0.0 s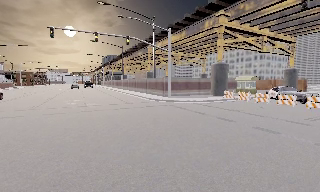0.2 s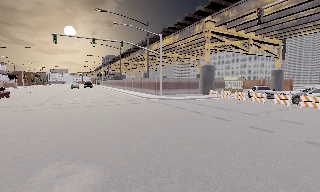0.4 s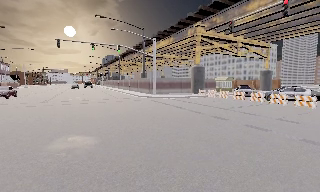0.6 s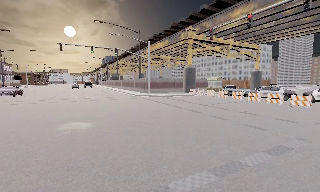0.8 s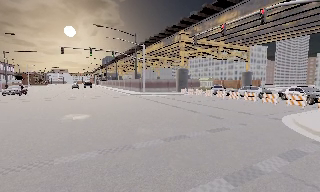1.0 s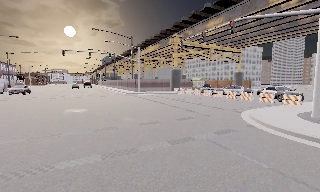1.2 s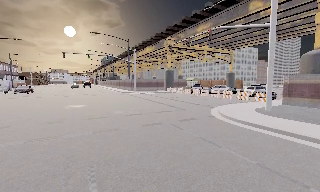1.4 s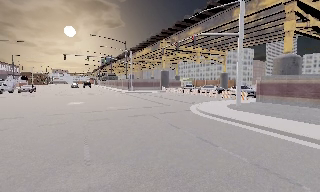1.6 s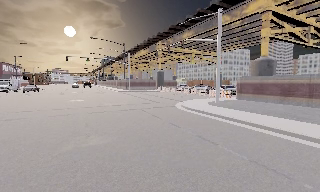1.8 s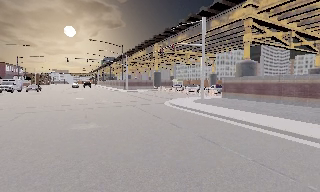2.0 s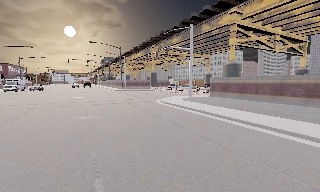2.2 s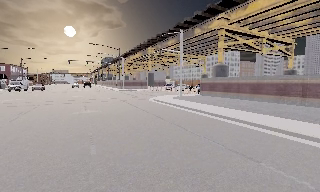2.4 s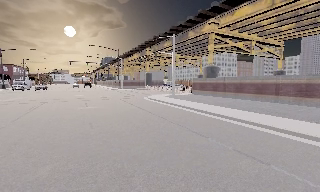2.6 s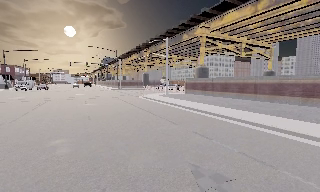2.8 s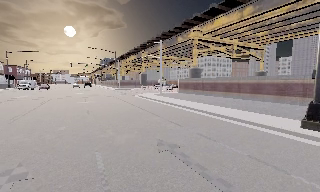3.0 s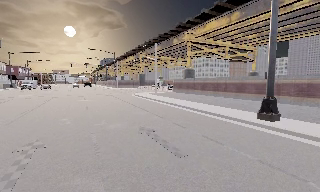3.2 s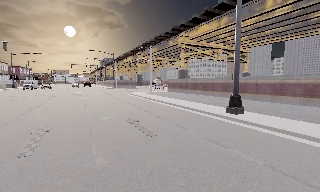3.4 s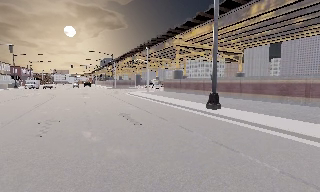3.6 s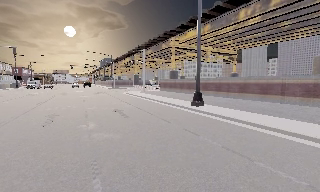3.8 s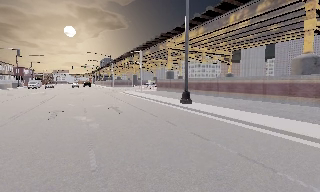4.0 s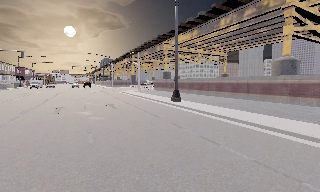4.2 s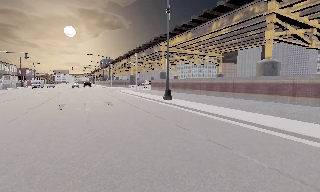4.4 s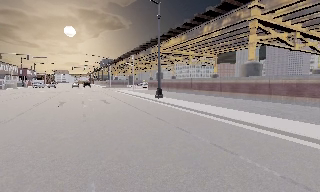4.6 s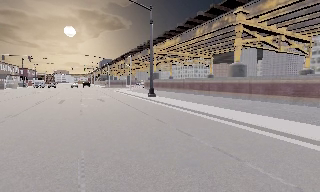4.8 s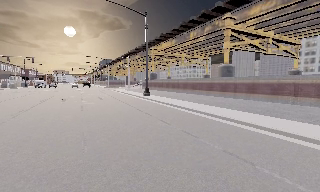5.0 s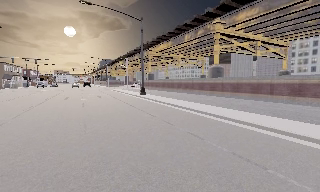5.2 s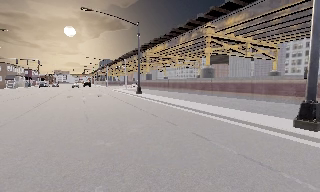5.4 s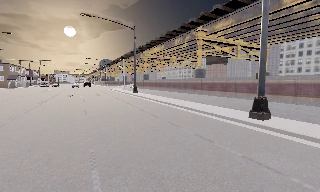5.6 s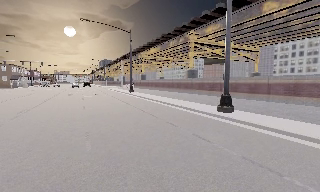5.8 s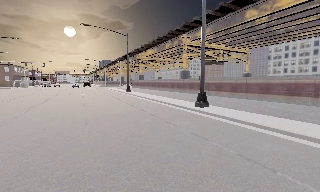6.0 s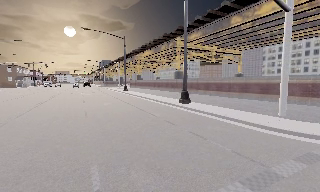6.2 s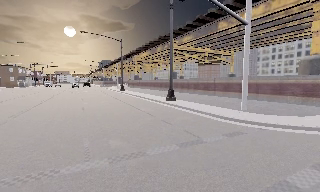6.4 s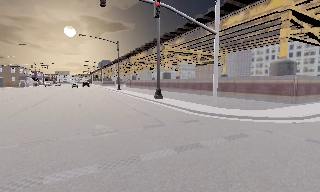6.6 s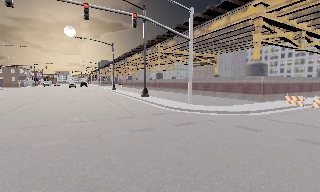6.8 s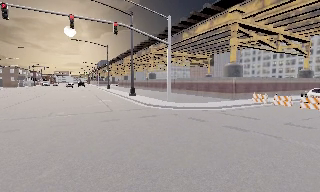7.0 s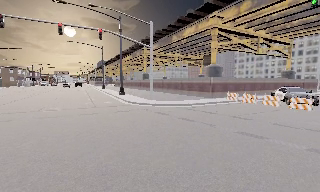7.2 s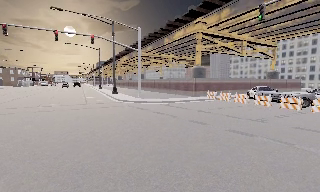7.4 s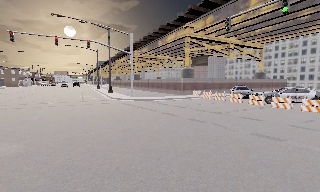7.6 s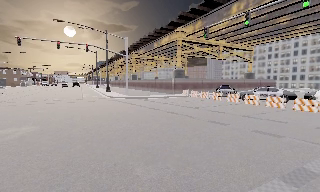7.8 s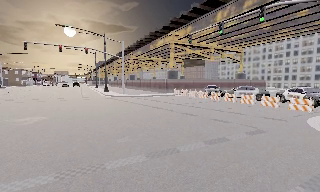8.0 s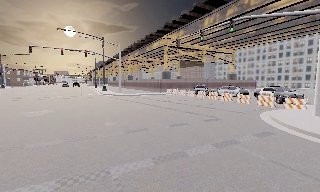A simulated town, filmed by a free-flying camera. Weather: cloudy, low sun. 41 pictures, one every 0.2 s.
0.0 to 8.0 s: The camera travels backward and to its right, about 80 m, so what stands in front gets smaller.
The film runs backward here.
